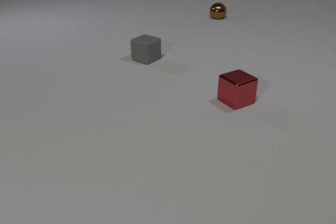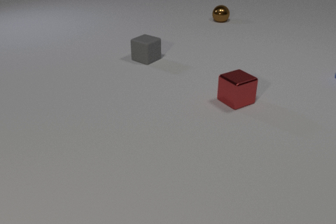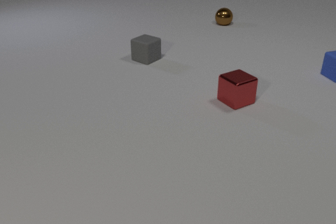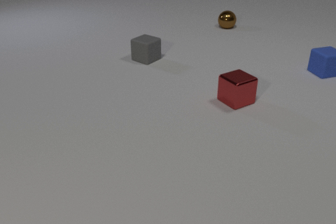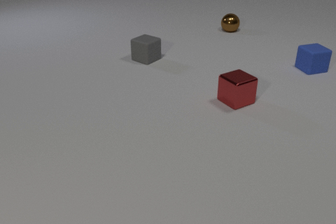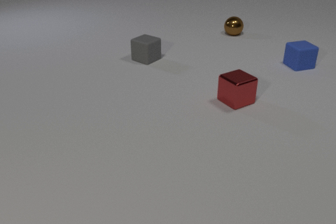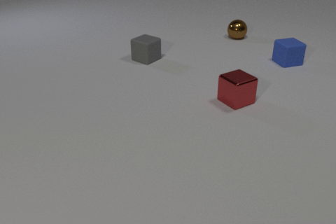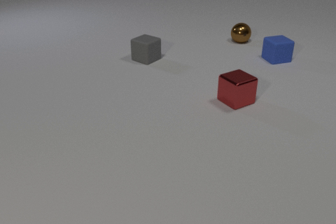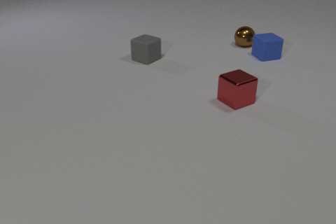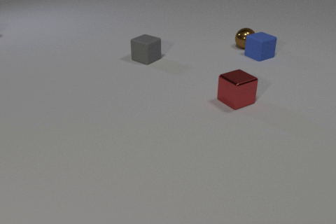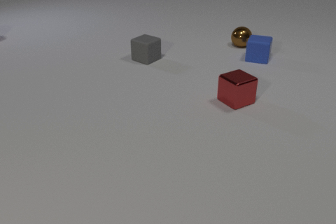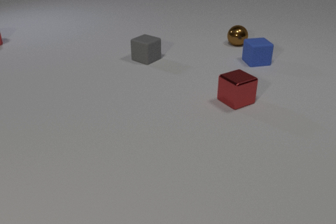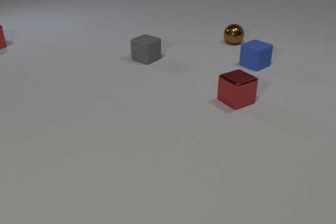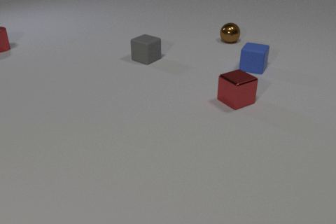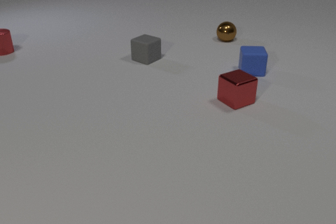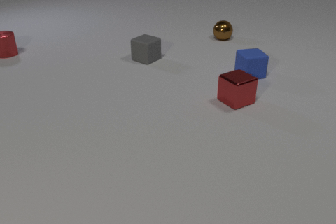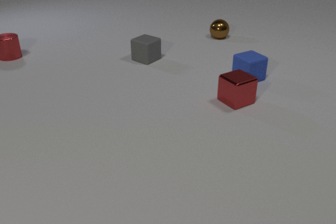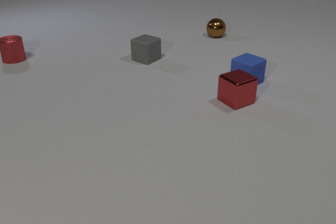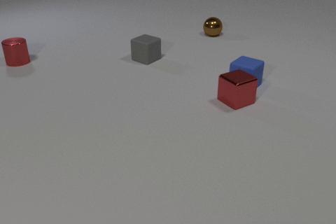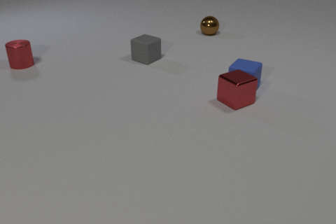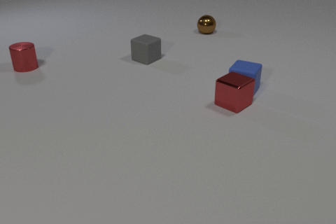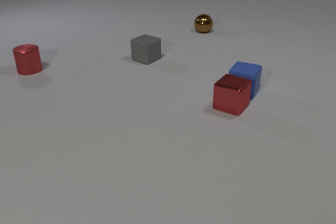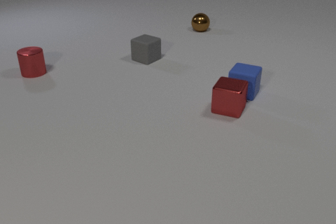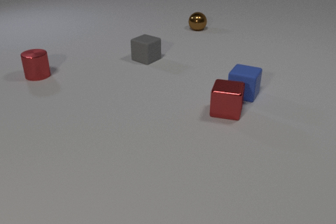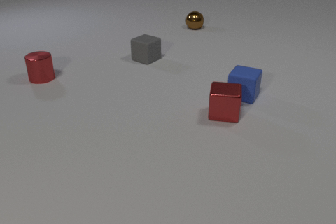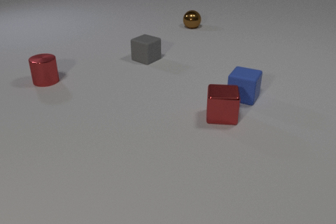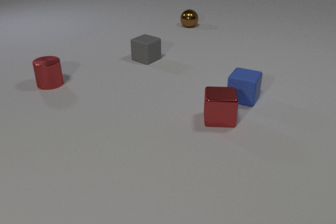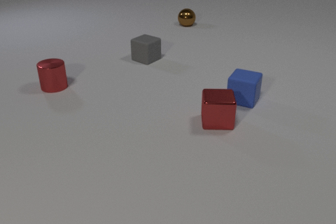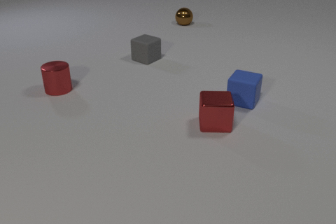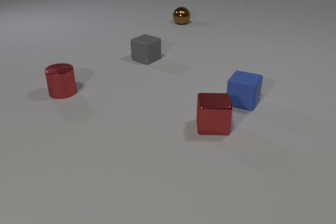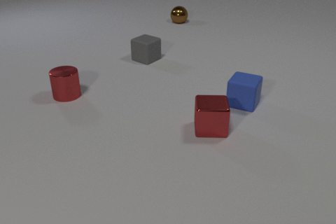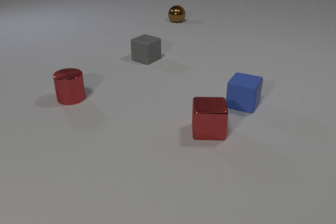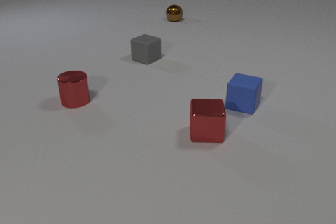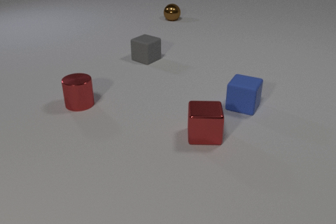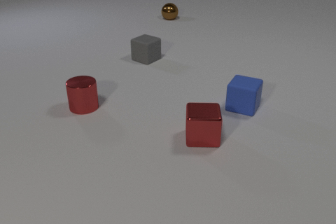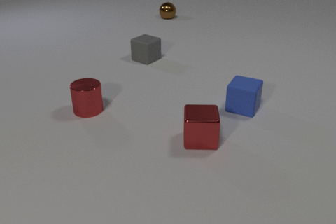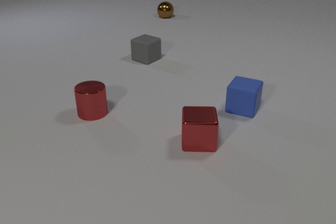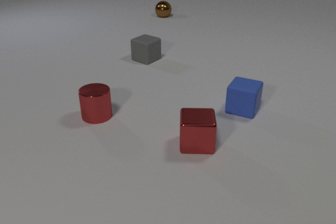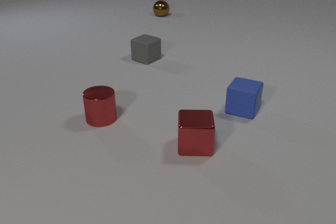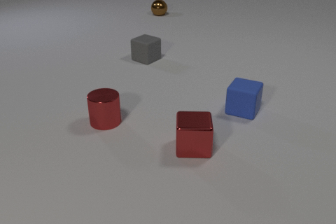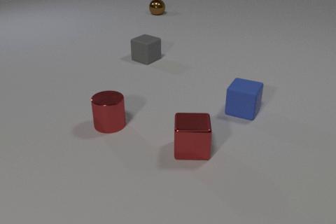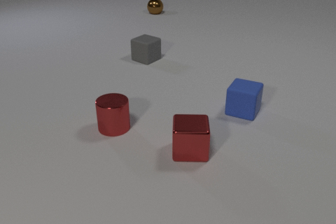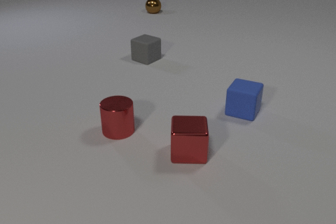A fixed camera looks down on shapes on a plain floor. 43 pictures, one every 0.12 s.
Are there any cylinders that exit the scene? no.
How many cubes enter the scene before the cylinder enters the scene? 1.
How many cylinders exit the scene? 0.
0.00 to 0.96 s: The blue rubber cube comes in at the right edge, slides to the left and away from the camera. The brown metal sphere rolls toward the camera.
0.96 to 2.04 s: The blue rubber cube slides toward the camera. The brown metal sphere rolls to the left and away from the camera. The red metal cylinder comes in at the left edge, slides toward the camera. The blue rubber cube and the brown metal sphere collide.
2.04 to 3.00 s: The blue rubber cube slides toward the camera. The brown metal sphere rolls away from the camera and to the left. The red metal cube slides toward the camera, spins so that its near face slides to the right, counterclockwise seen from above. The red metal cylinder slides toward the camera and to the right. The blue rubber cube and the red metal cube collide.
3.00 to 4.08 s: The blue rubber cube slides toward the camera. The brown metal sphere rolls away from the camera and to the left. The red metal cube slides toward the camera and to the left. The red metal cylinder slides toward the camera and to the right.
4.08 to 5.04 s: The blue rubber cube slides toward the camera. The brown metal sphere rolls away from the camera and to the left. The red metal cube slides toward the camera and to the left. The red metal cylinder slides toward the camera and to the right.
